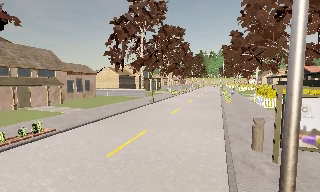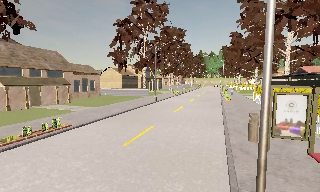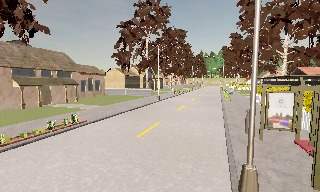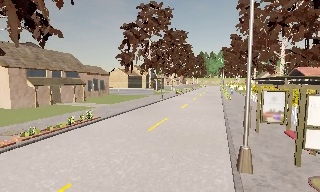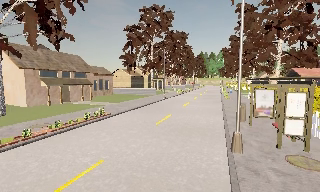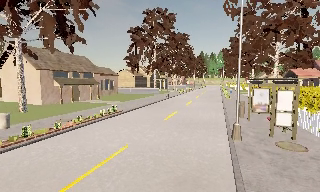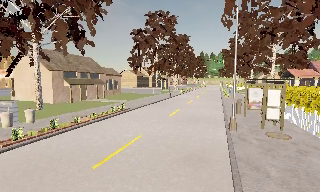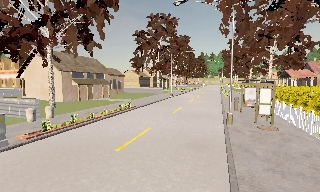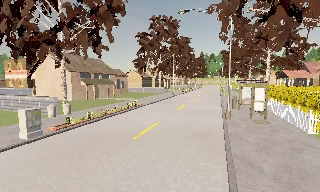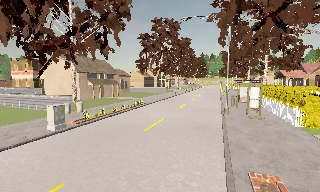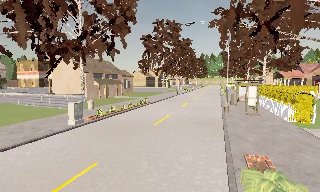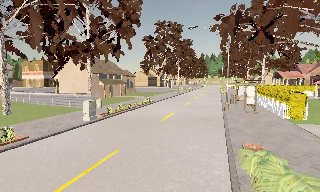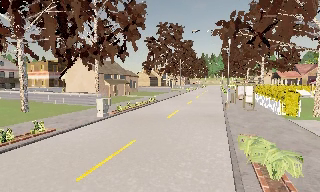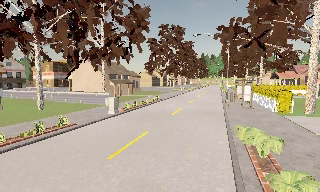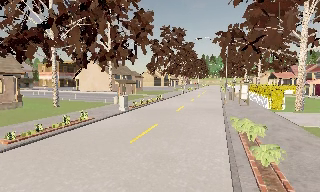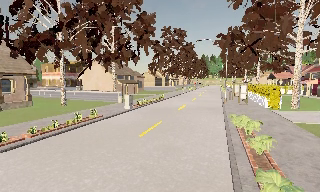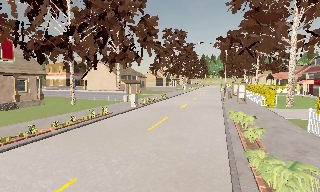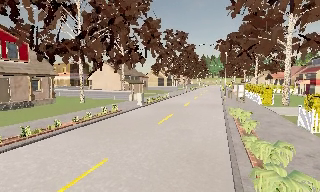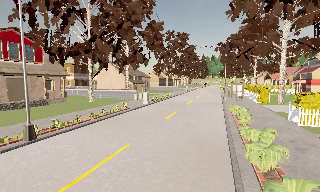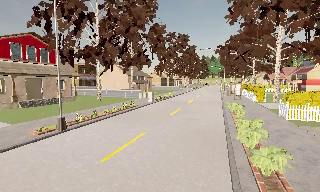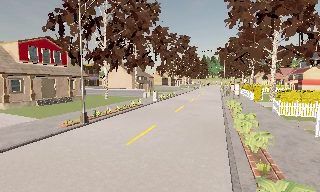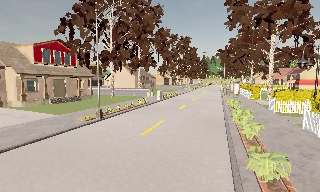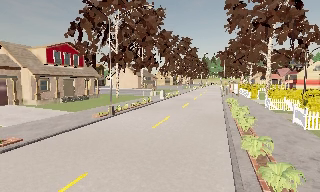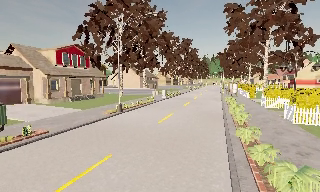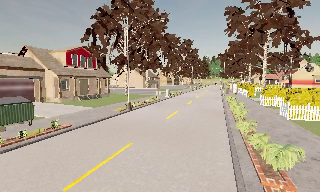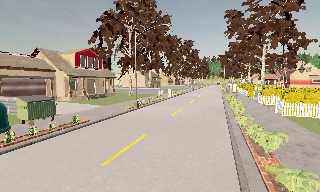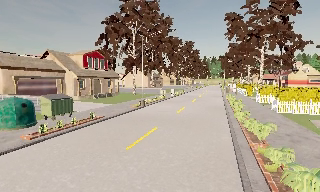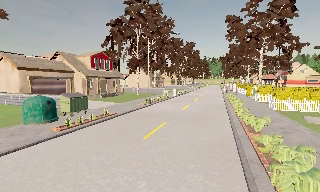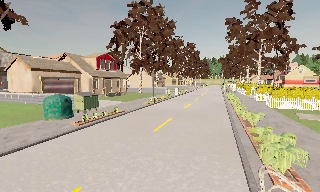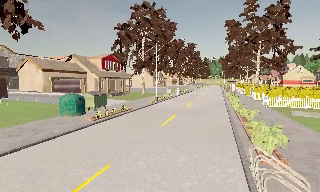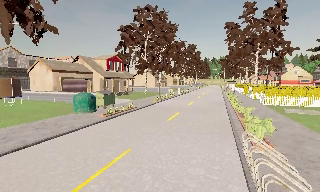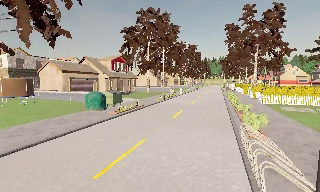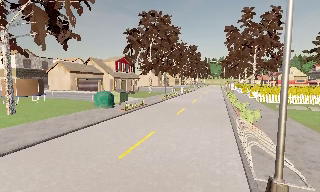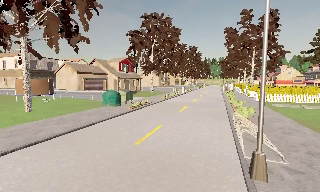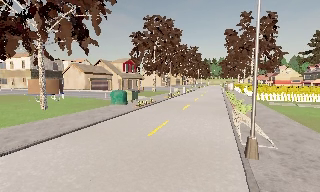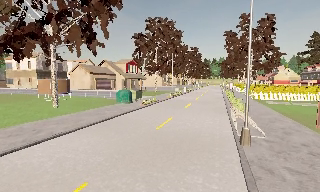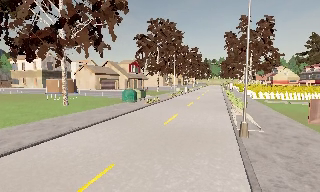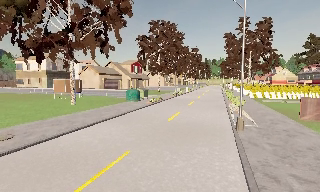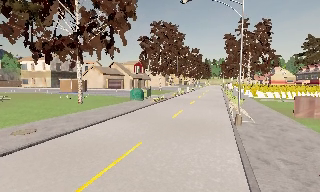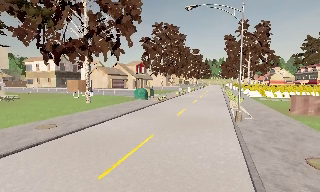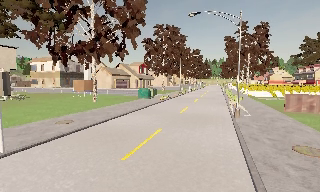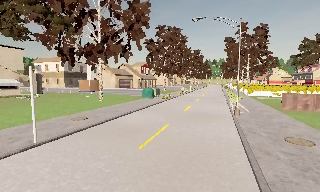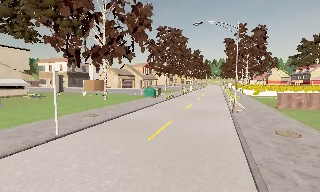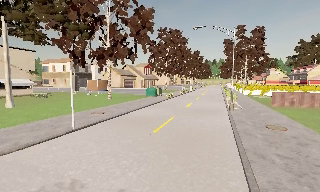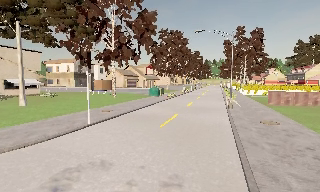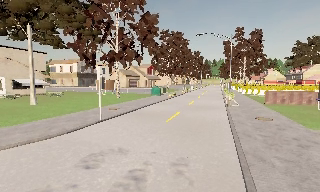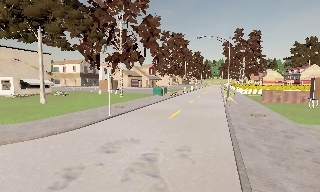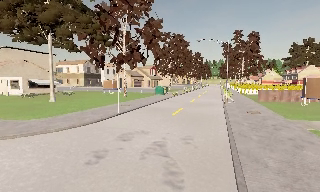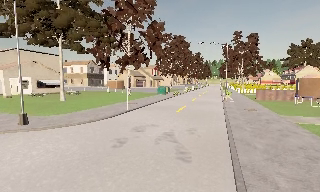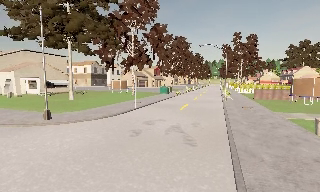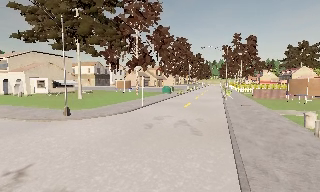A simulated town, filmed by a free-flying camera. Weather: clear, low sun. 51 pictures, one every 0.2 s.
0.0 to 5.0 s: The camera travels backward, about 30 m, so what stands in front gets smaller.
5.0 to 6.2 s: The camera travels backward and to its left, about 8 m, so what stands in front gets smaller.
6.2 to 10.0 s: The camera travels backward, about 20 m, so what stands in front gets smaller.
The film runs backward here.
